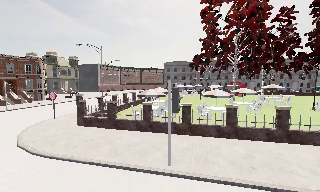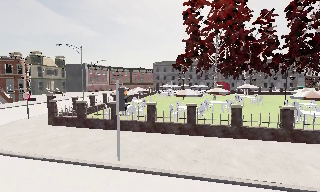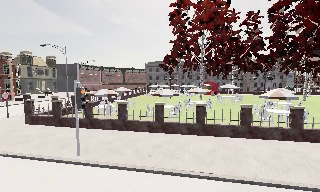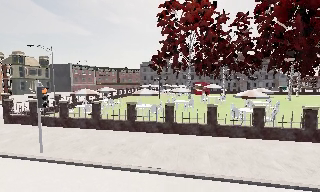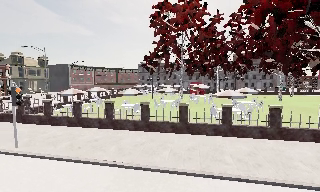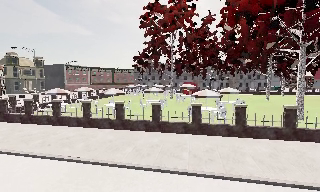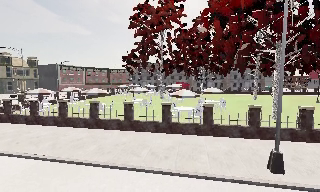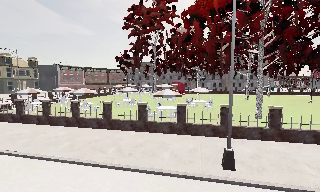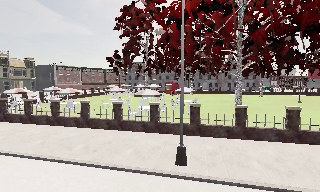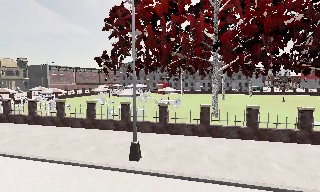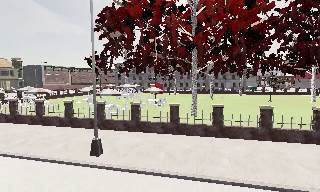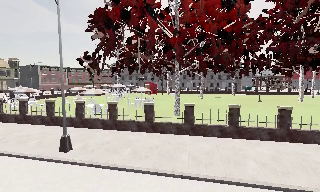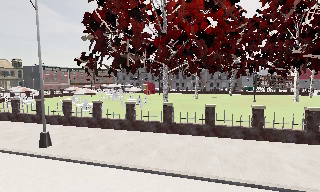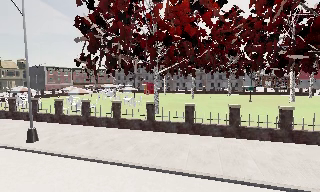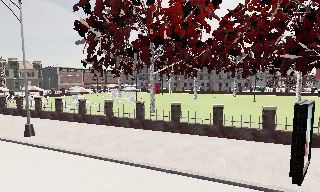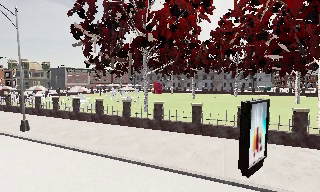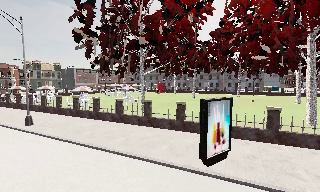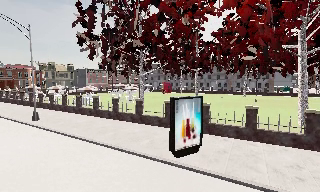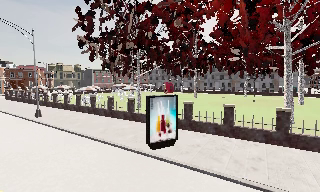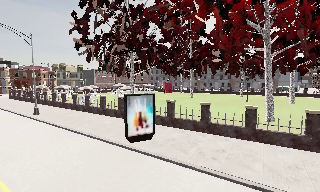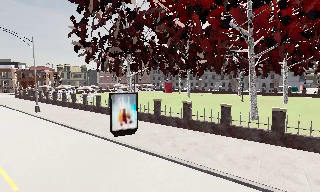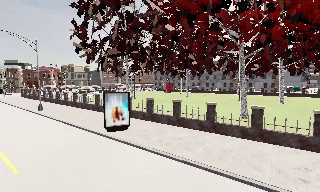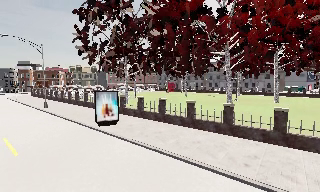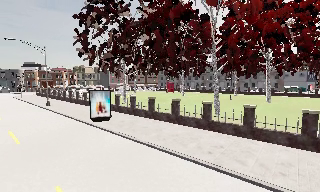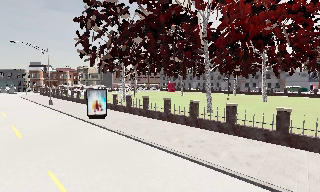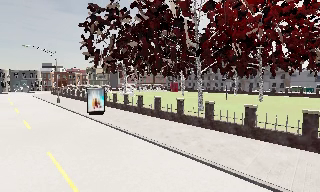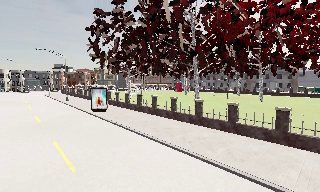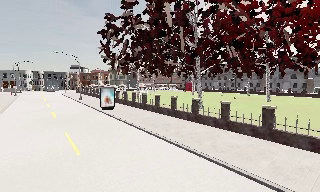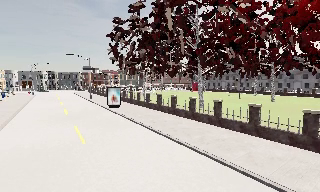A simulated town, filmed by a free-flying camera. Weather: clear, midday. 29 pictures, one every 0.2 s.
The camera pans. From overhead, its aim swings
counterclockwise.
0.0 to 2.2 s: The camera travels to its right, about 19 m, so close, fixed things drift to the left.
2.2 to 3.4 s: The camera pans to its left, which is counterclockwise from overhead, by about 15 degrees. It travels to its right, about 9 m, so close, fixed things drift to the left.
3.4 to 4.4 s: The camera travels to its right and backward, about 8 m, so close, fixed things drift to the left.
4.4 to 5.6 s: The camera pans to its left, which is counterclockwise from overhead, by about 15 degrees. It travels backward and to its right, about 9 m, so what stands in front gets smaller.
The film runs forward here.
